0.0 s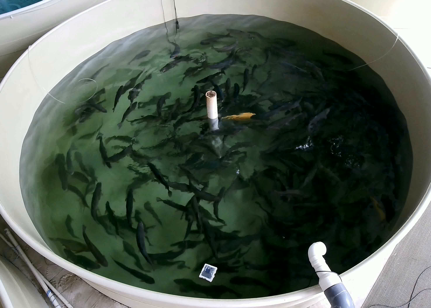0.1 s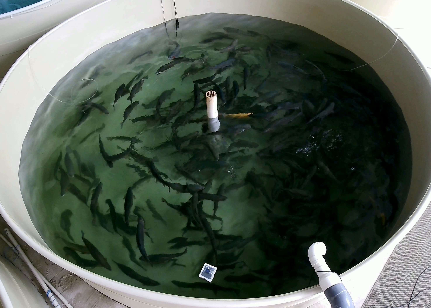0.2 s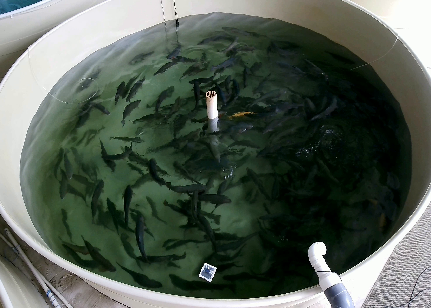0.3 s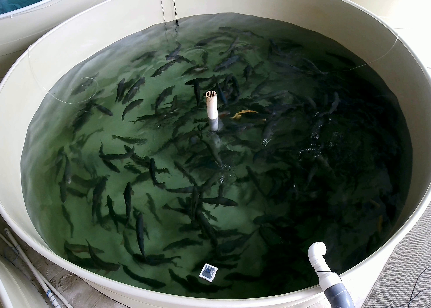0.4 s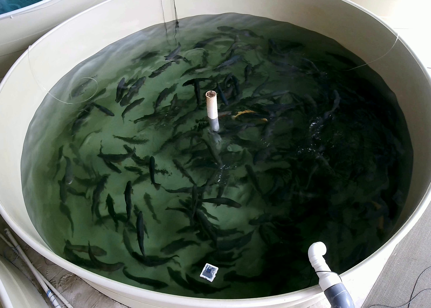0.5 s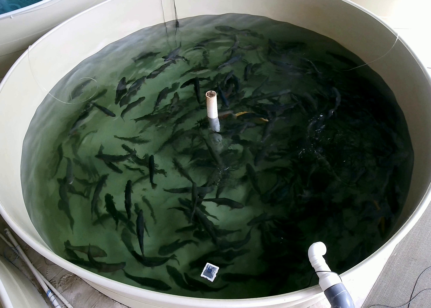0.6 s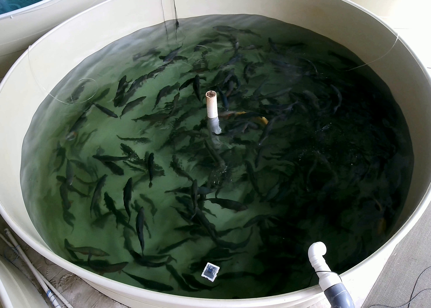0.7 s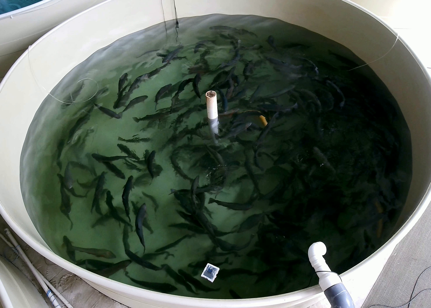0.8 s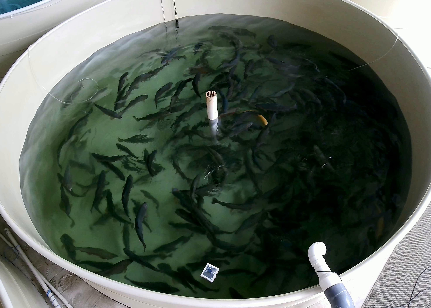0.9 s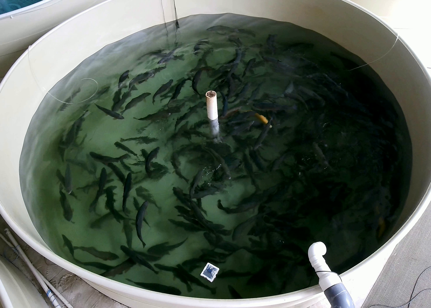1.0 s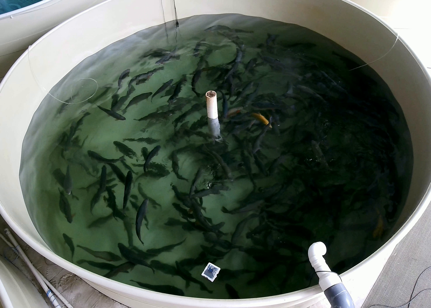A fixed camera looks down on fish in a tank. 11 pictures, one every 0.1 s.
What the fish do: Foraging.
